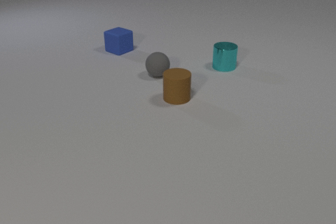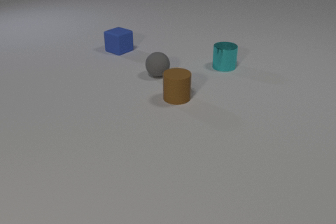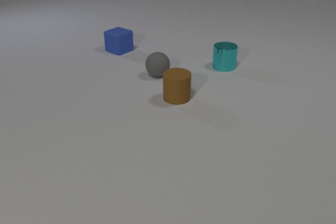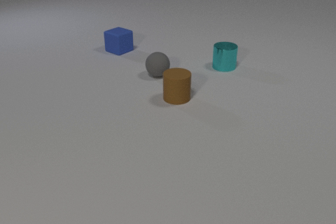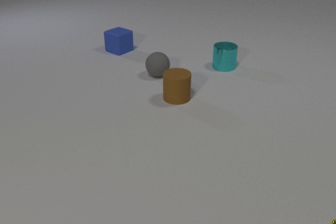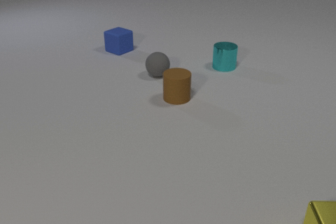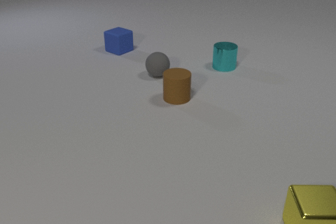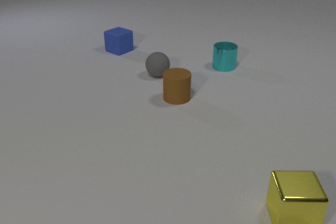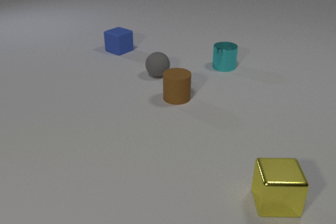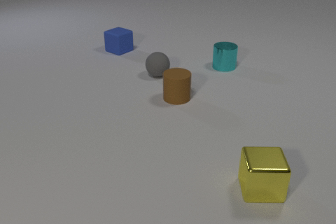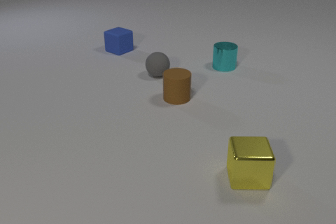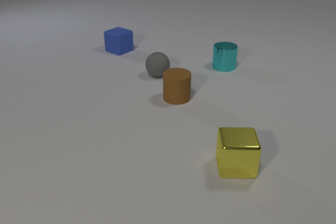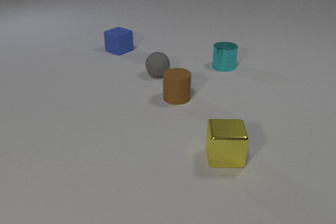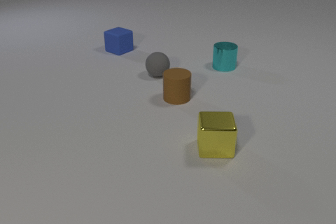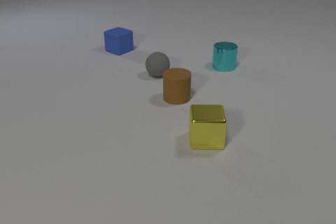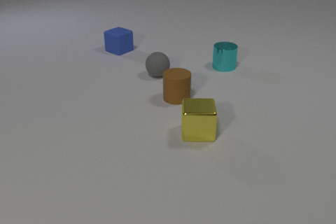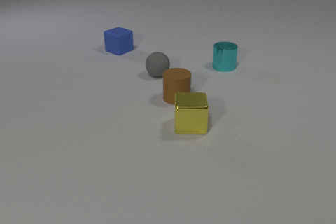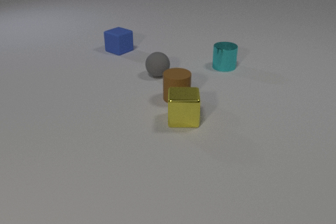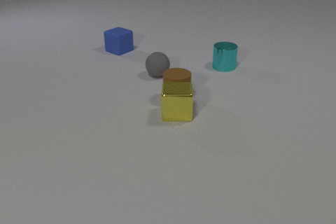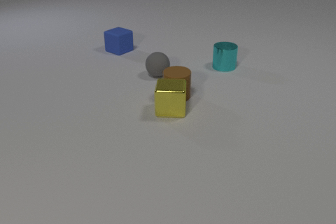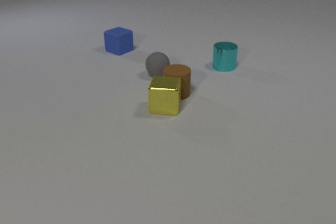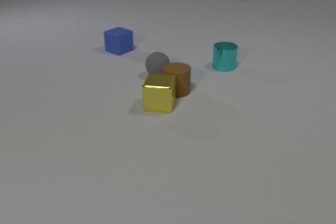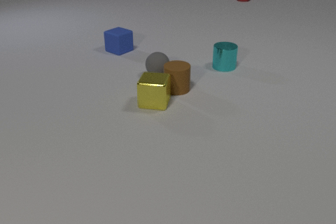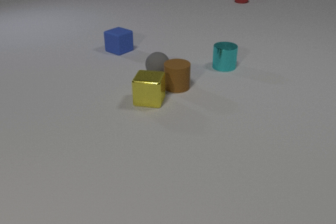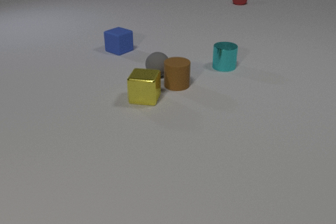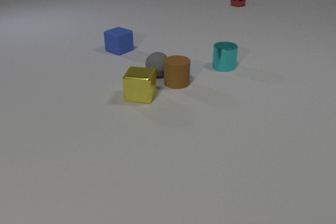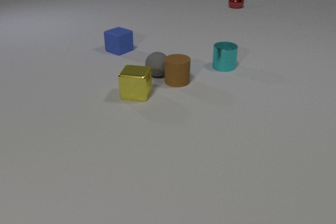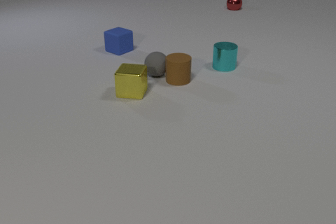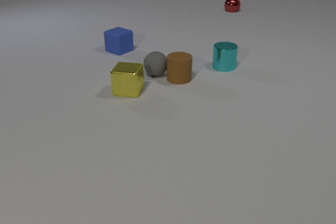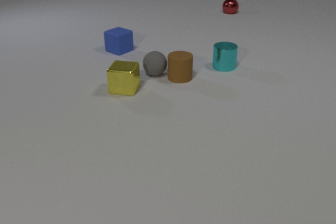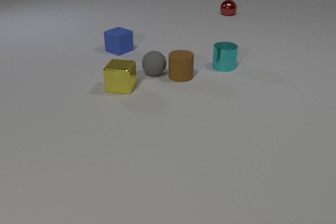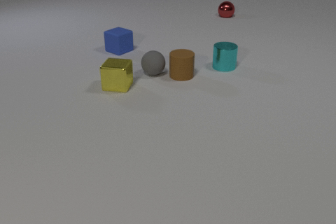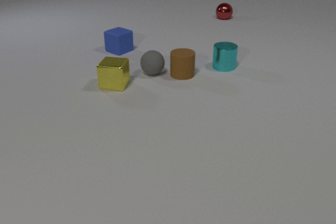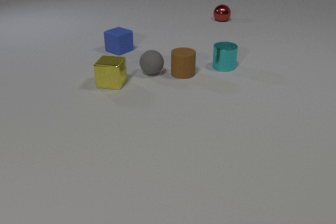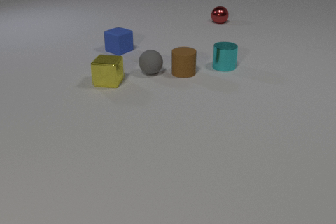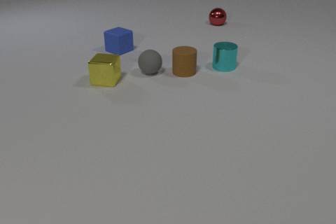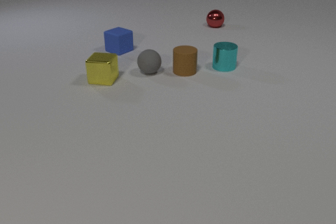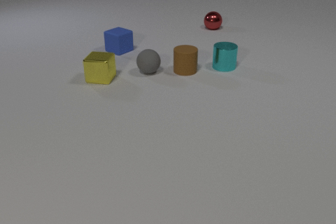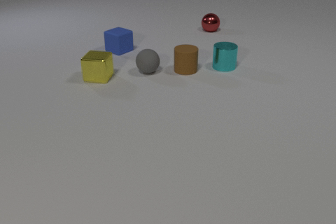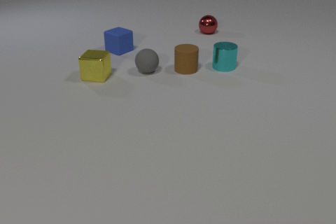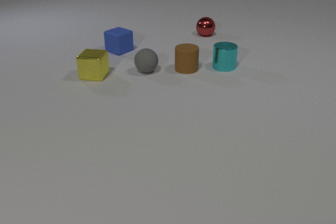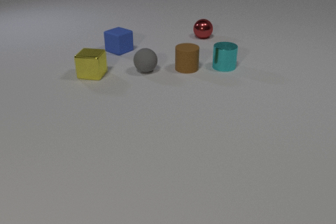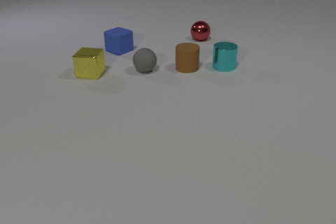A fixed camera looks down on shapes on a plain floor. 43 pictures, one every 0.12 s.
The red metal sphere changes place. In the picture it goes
toward the camera.
The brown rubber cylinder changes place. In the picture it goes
away from the camera.
0.00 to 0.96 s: The yellow metal cube comes in at the bottom edge, slides to the left and away from the camera.
0.96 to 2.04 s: The yellow metal cube slides away from the camera and to the left.
2.04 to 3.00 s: The yellow metal cube slides away from the camera and to the left. The brown rubber cylinder slides away from the camera. The red metal sphere comes in at the top edge, rolls toward the camera. The yellow metal cube and the brown rubber cylinder collide.
3.00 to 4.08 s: The yellow metal cube slides away from the camera and to the left. The brown rubber cylinder slides away from the camera. The red metal sphere rolls toward the camera. The gray rubber sphere rolls to the left and away from the camera. The brown rubber cylinder and the gray rubber sphere collide.
4.08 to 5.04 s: The yellow metal cube slides away from the camera and to the left. The brown rubber cylinder slides away from the camera. The red metal sphere rolls toward the camera. The gray rubber sphere rolls to the left and away from the camera.
What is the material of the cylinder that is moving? rubber.
How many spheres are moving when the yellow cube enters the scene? 0.
How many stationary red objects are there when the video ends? 0.
